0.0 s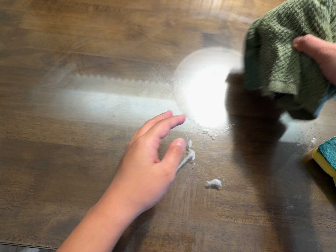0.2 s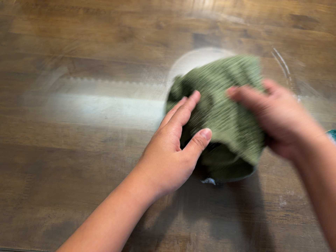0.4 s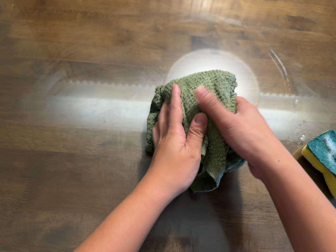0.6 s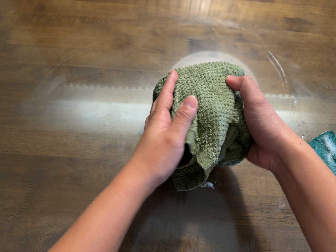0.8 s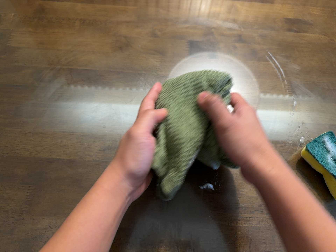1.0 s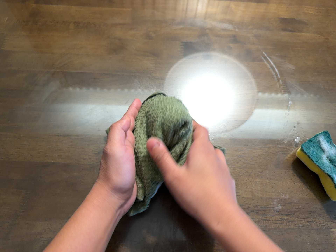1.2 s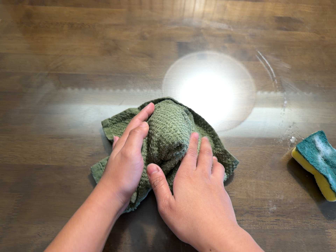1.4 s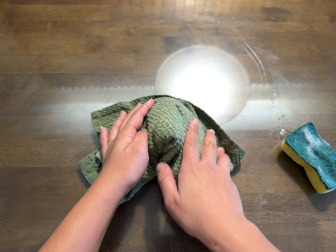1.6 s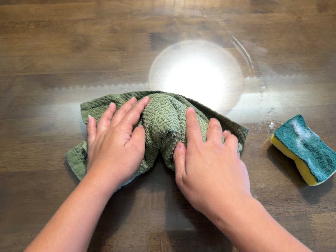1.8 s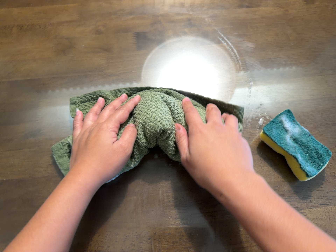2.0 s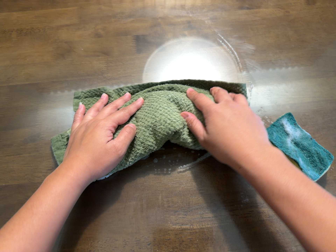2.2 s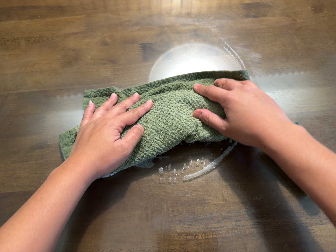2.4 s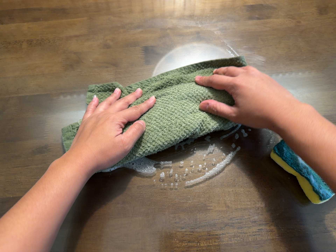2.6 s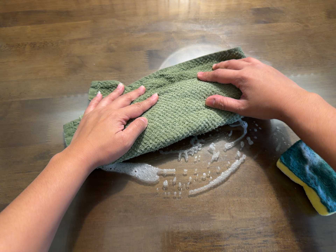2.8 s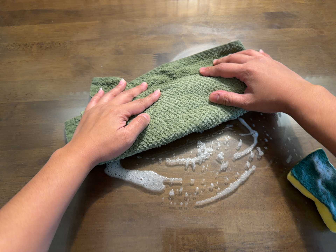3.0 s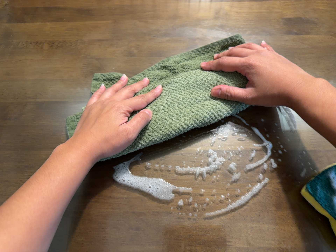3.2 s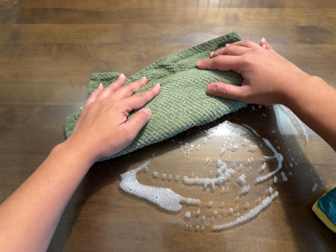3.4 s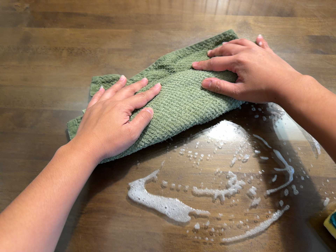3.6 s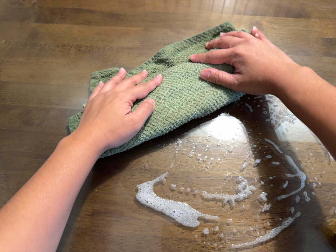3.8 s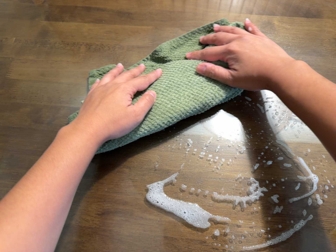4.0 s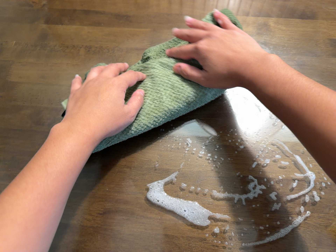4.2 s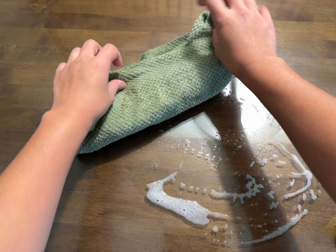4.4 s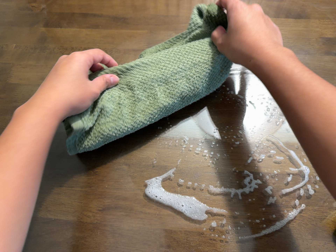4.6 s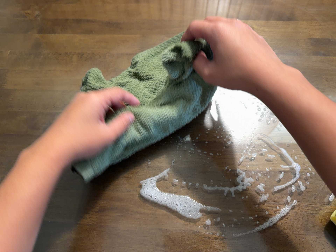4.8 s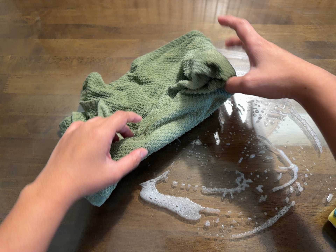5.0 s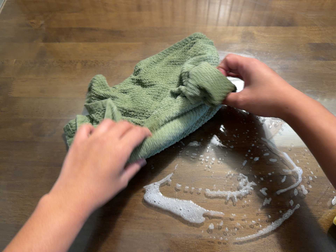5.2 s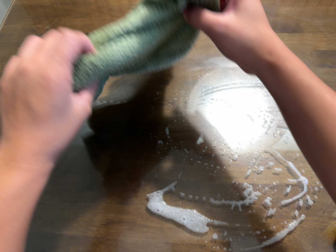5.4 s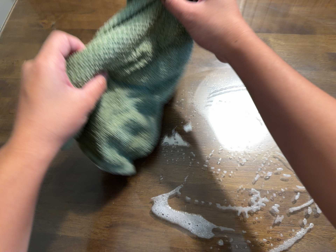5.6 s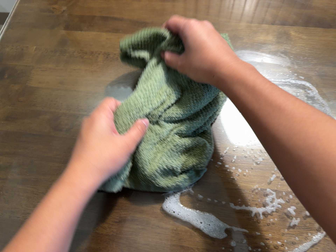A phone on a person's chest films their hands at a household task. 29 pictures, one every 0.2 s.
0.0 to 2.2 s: The camera travels to its right, about 9 cm, so close, fixed things drift to the left. It rolls about its line of sight by about 10 degrees, and the scene rotates counterclockwise.
2.2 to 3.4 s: The camera travels toward the top of its view, about 8 cm, so close, fixed things drift downward.
3.4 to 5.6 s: The camera shifts only a little, or ends up much as it began.
The film runs backward here.
